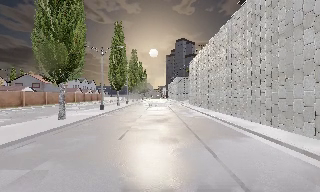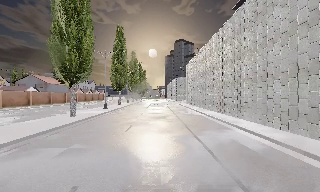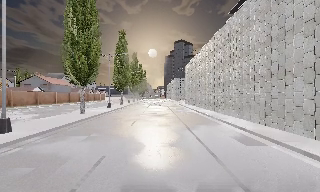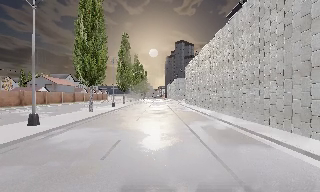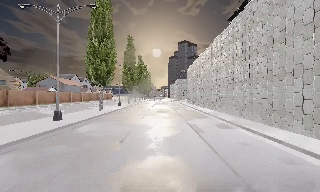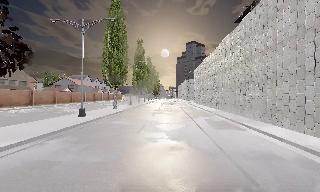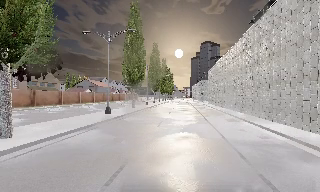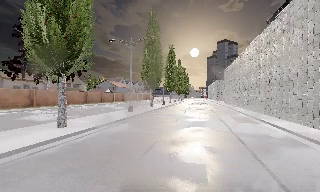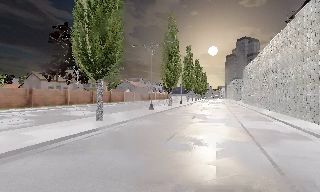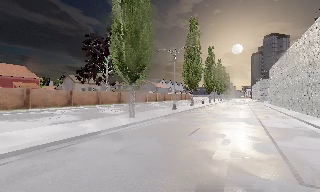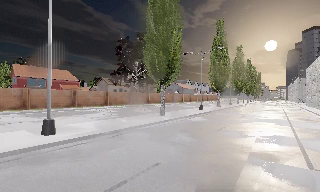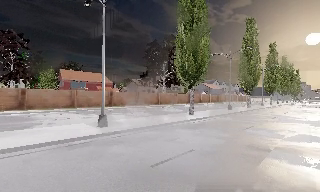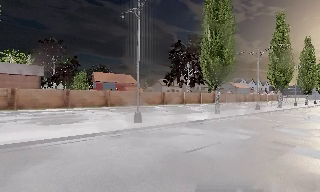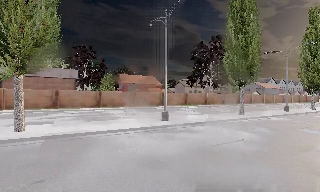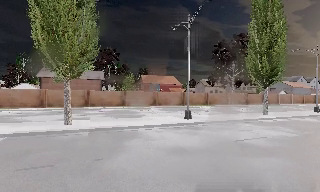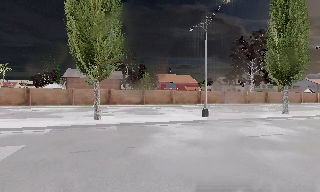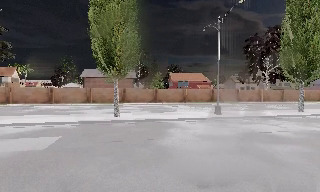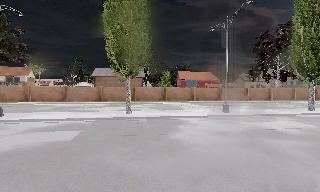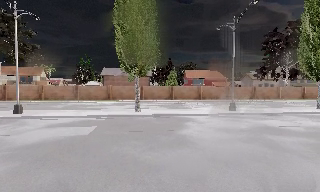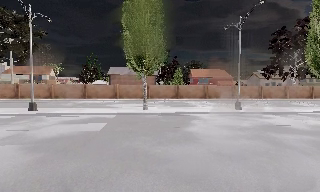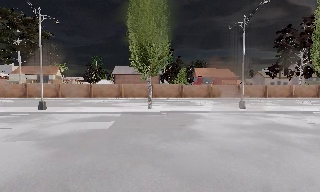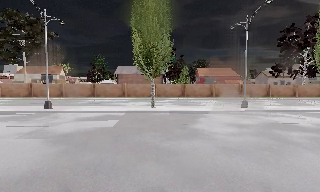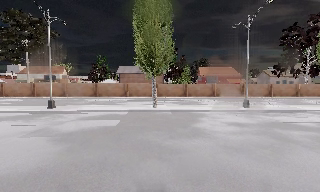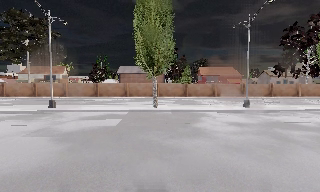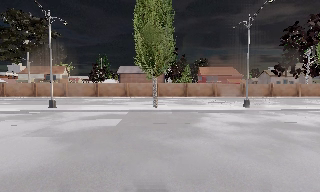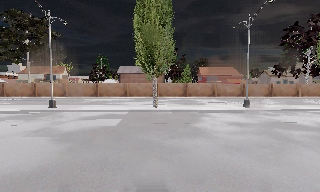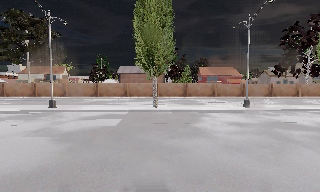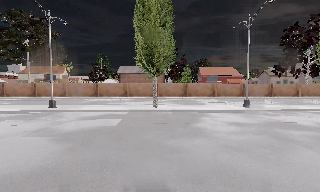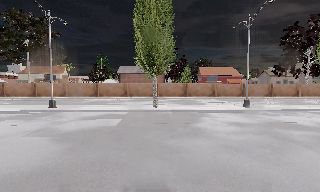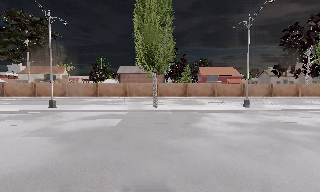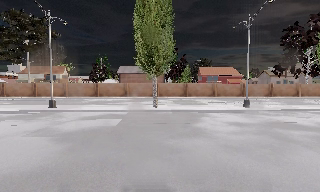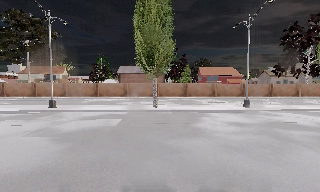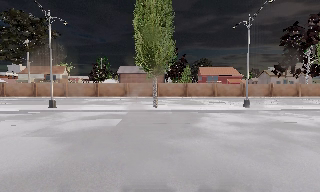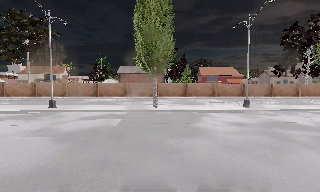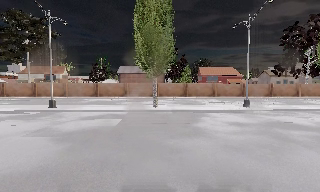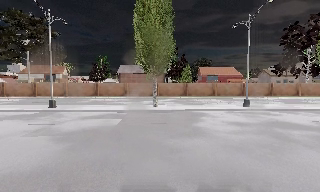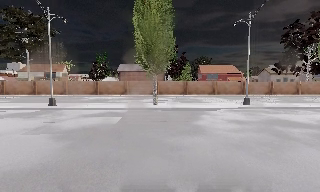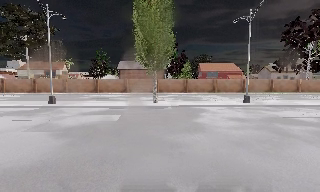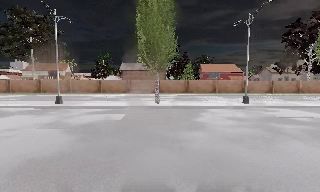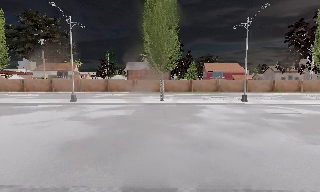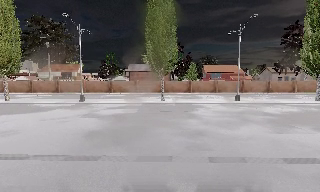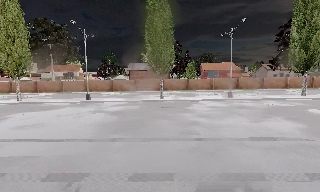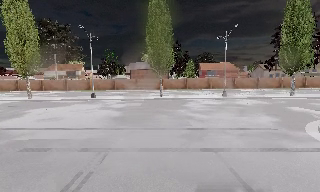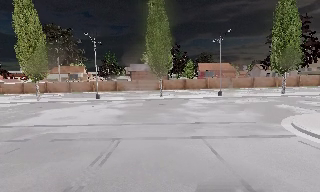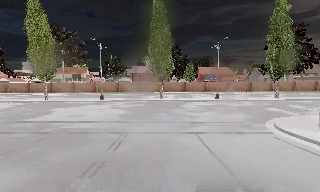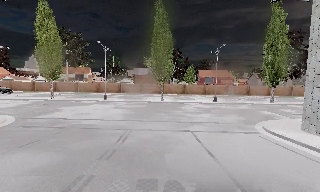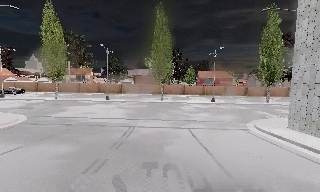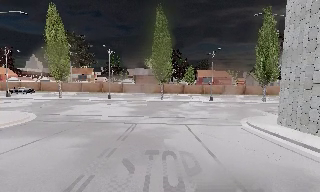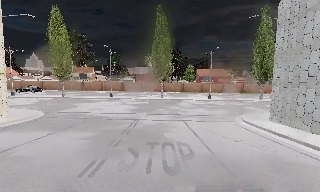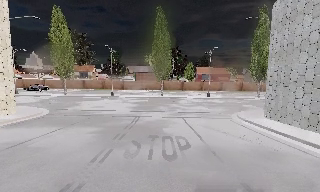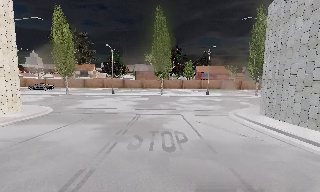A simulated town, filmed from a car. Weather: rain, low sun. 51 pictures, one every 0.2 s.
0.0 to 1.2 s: The camera travels backward, about 10 m, so what stands in front gets smaller.
1.2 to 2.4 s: The camera swings to its left by about 45 degrees, and the scene slides to the right. It travels backward, about 9 m.
2.4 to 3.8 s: The camera swings to its left by about 30 degrees, and the scene slides to the right. It travels backward, about 5 m. It loses speed.
3.8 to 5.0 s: The camera travels backward, about 0.5 m, so what stands in front gets smaller. It loses speed.
5.0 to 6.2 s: The camera keeps its place and its aim.
6.2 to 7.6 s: The camera travels backward, about 0.5 m, so what stands in front gets smaller. It gains speed.
7.6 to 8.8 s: The camera travels backward, about 9 m, so what stands in front gets smaller.
8.8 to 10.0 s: The camera travels backward, about 5 m, so what stands in front gets smaller. It loses speed.
The film runs backward here.
